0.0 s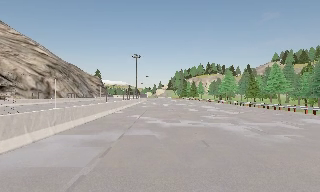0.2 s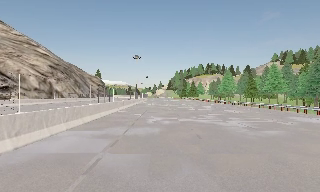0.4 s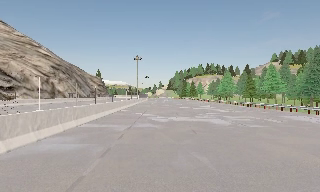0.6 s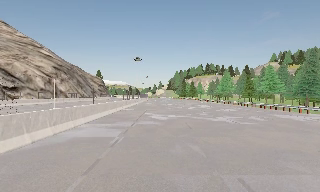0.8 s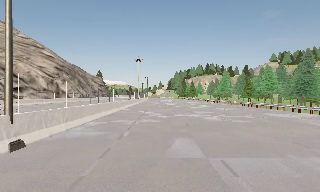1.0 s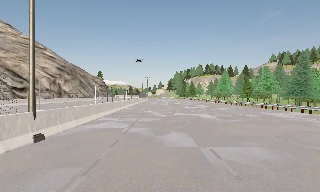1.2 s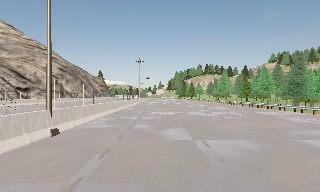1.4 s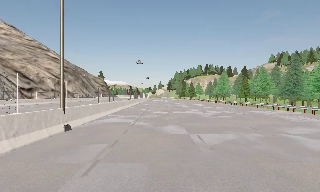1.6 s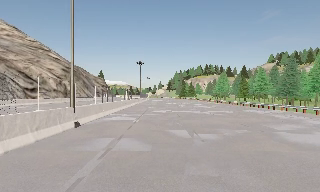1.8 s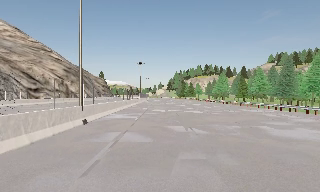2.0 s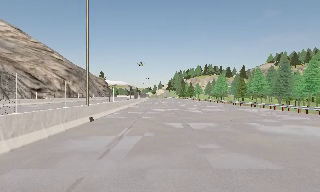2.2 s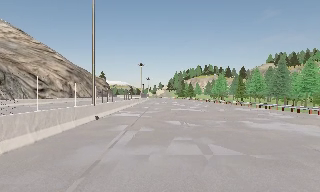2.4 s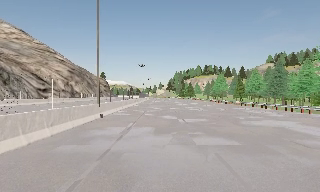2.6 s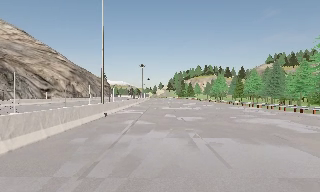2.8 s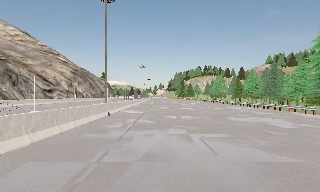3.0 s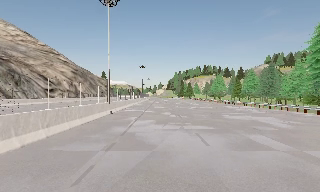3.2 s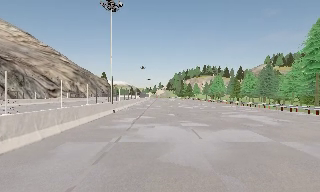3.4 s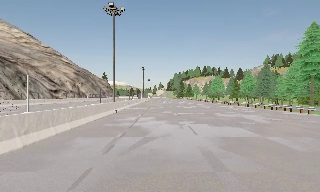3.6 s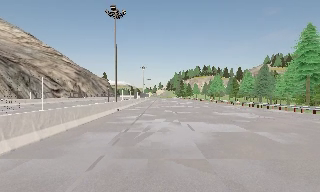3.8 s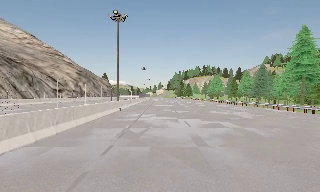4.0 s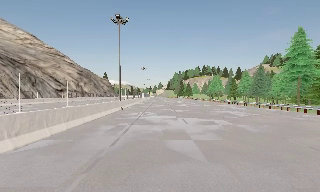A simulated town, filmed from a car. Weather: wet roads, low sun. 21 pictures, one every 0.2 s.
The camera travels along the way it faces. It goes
backward.
0.0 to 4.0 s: The camera travels backward, about 19 m, so what stands in front gets smaller.
The film runs backward here.
